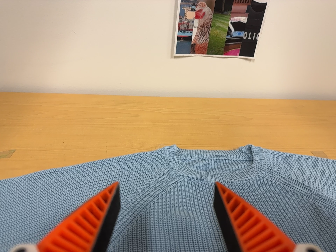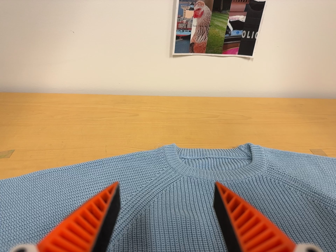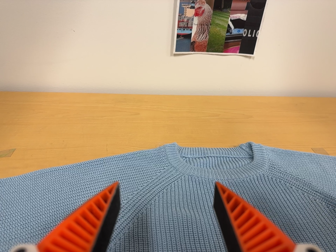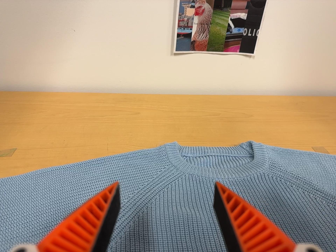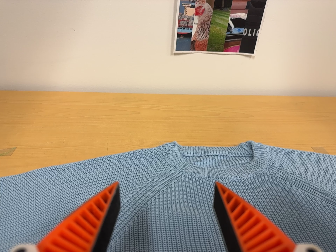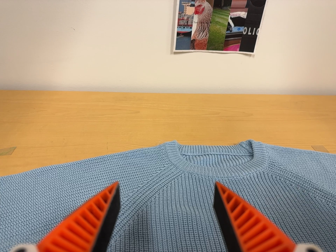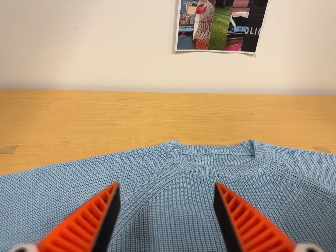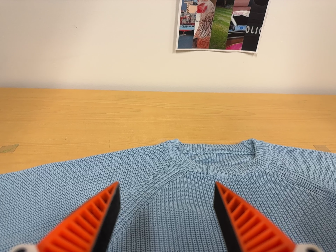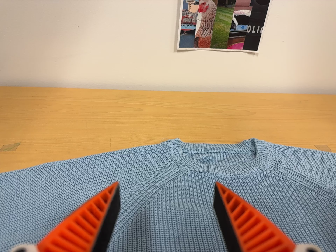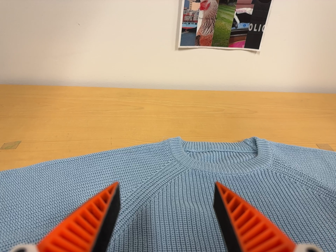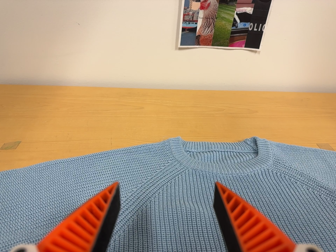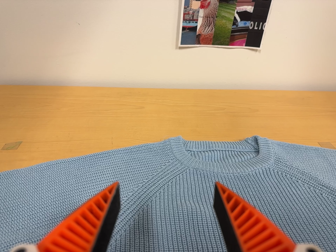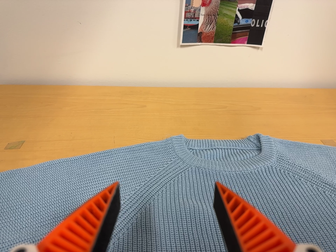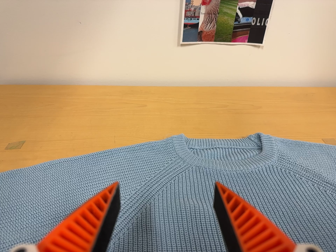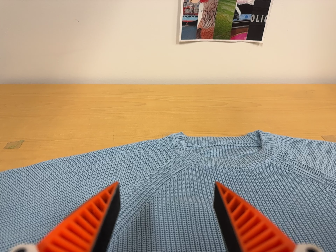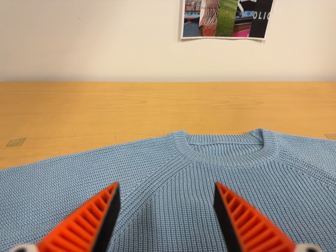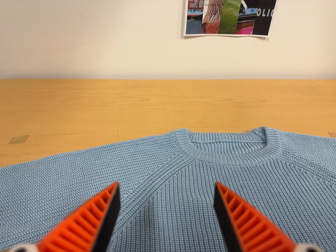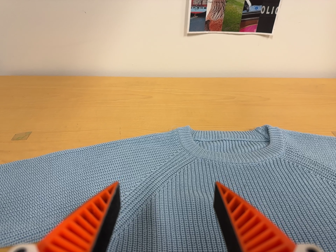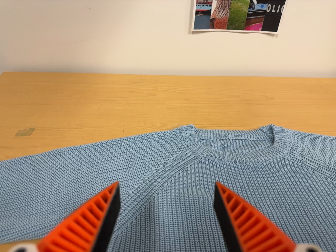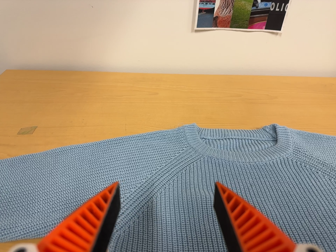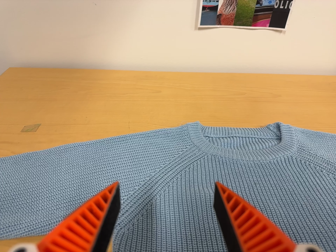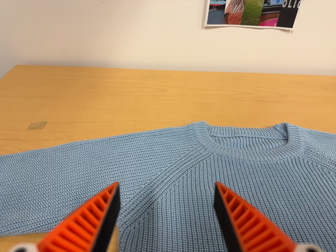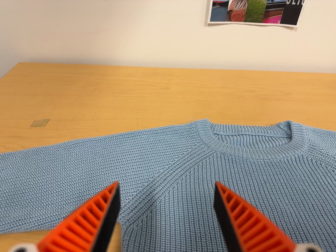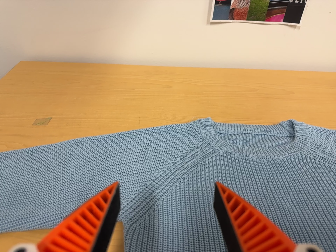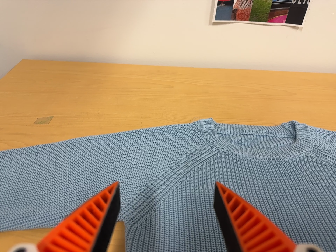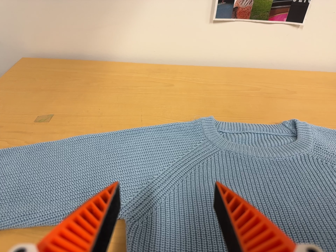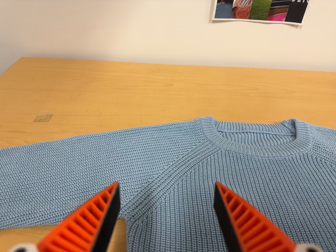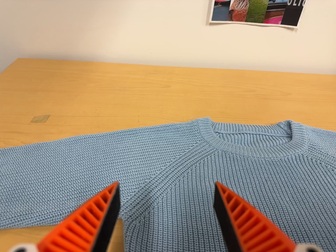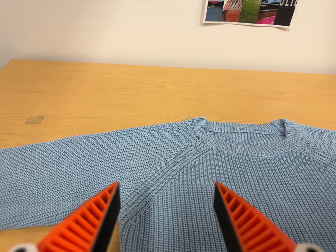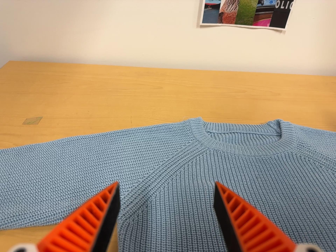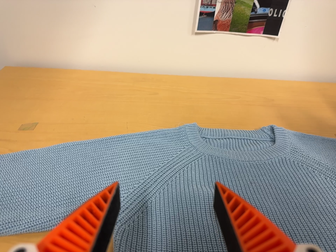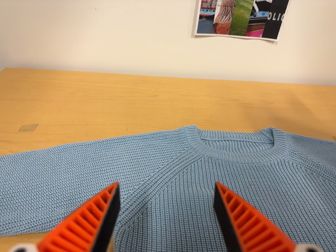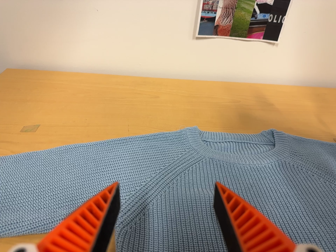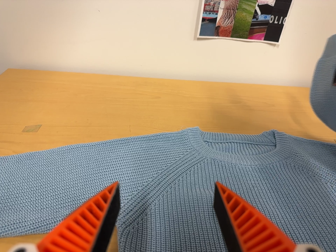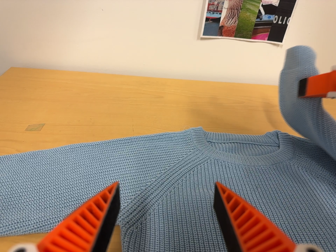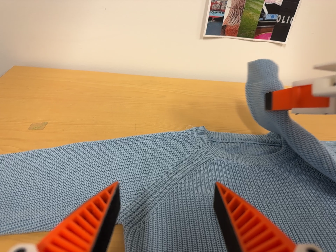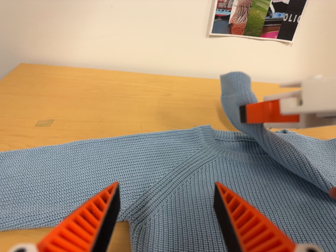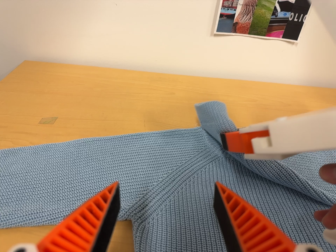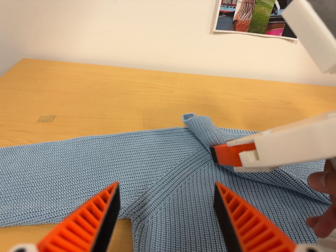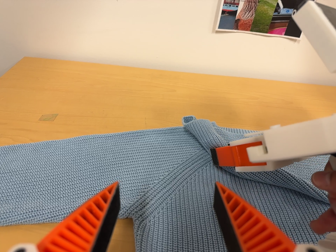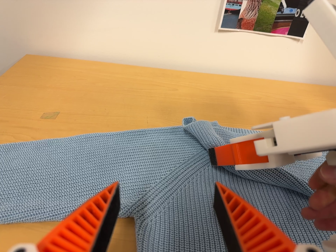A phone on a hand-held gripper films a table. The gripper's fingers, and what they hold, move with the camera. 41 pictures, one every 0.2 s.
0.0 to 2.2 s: The camera keeps its place and its aim.
2.2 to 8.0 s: The camera travels to its left, about 5 cm, so close, fixed things drift to the right.
The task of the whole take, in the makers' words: right arm across.
The film runs forward here.
